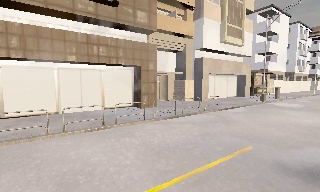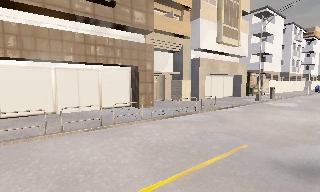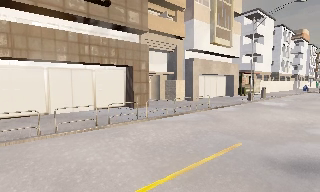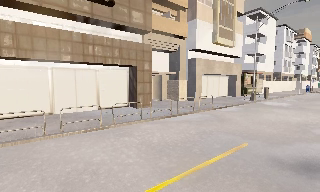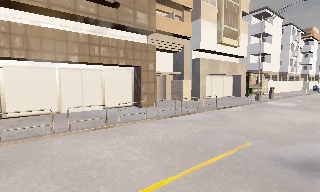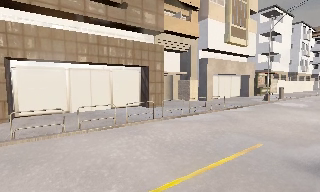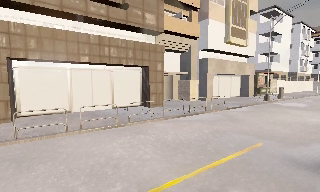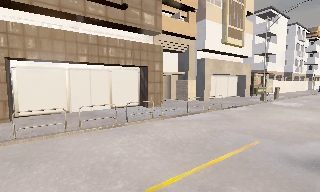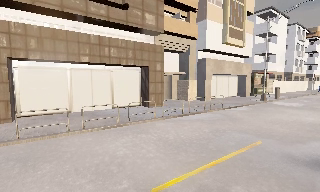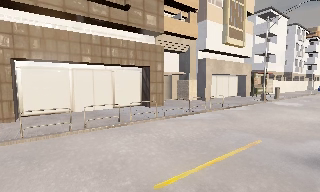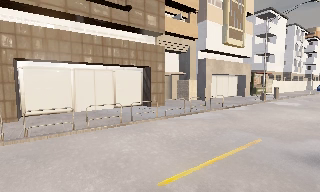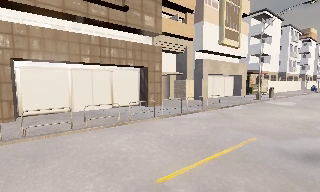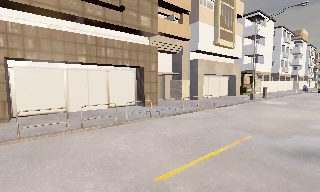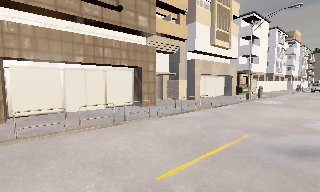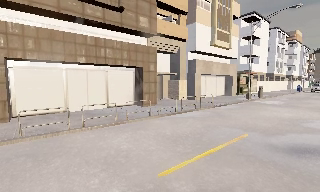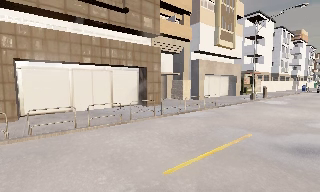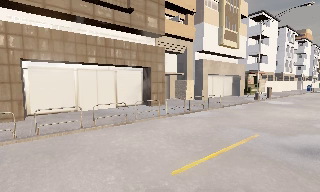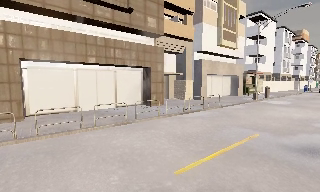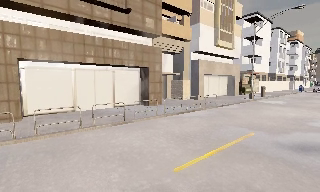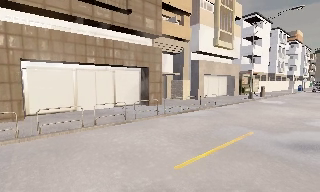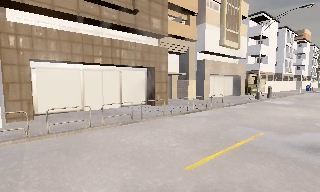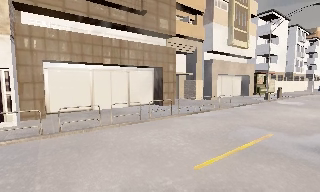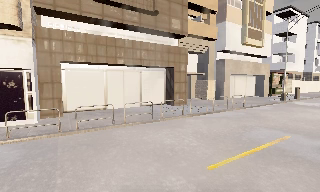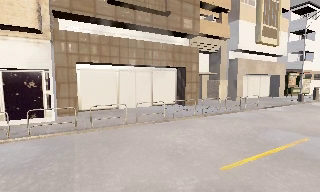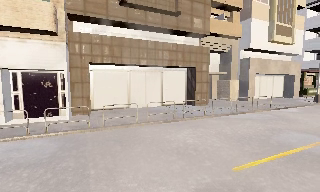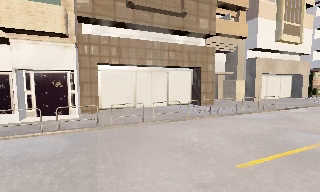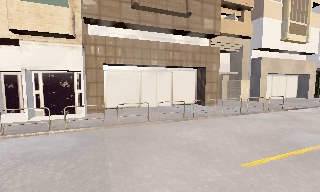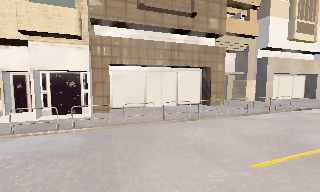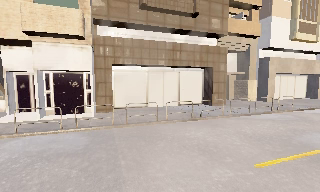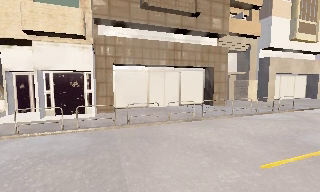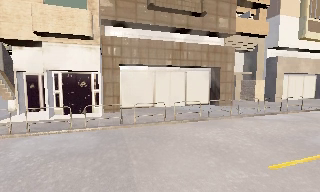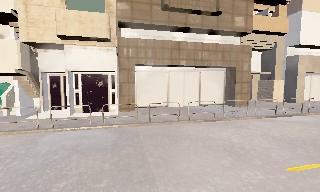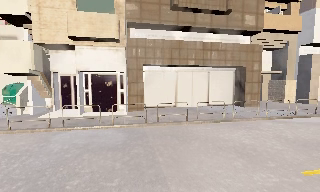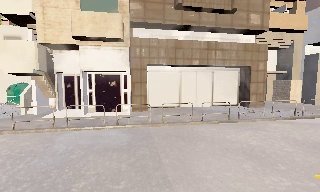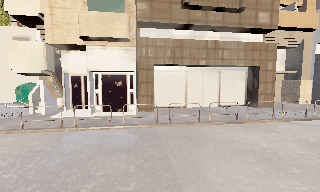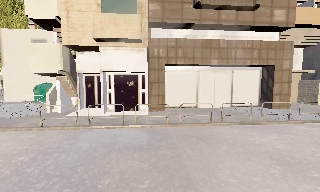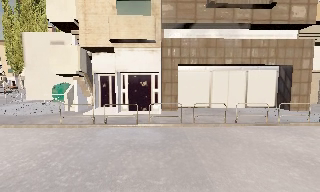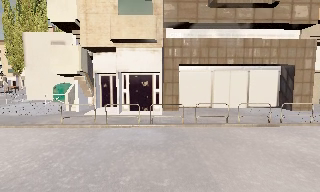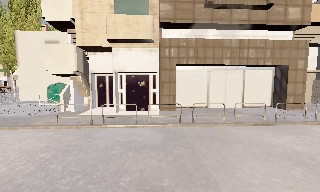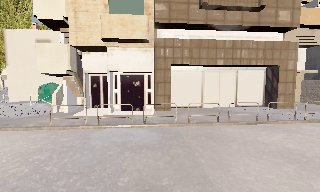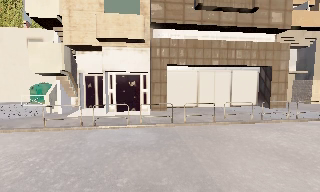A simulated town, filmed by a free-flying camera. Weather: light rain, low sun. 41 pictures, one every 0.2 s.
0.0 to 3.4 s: The camera travels to its left and backward, about 1.5 m.
3.4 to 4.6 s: The scene slides to the right, as the camera pans about 10 degrees to its left.
4.6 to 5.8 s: The camera shifts only a little, or ends up much as it began.
5.8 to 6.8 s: The scene slides to the right, as the camera pans about 10 degrees to its left.
6.8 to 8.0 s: The camera travels to its left, about 0.5 m, so close, fixed things drift to the right.
The film runs backward here.
